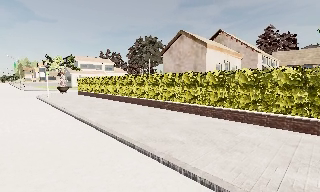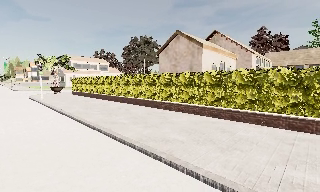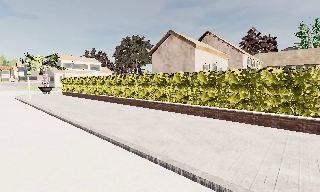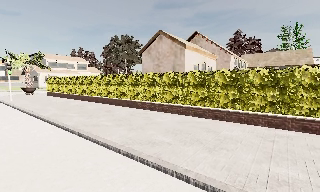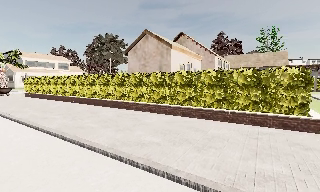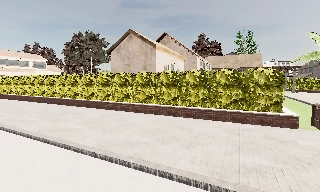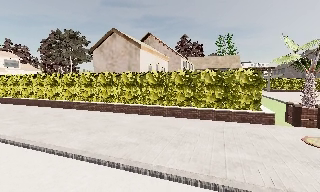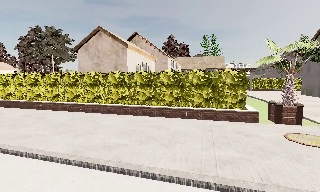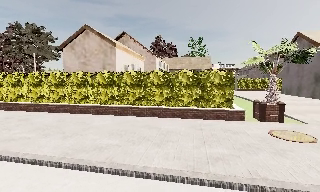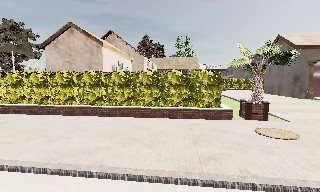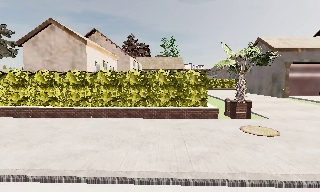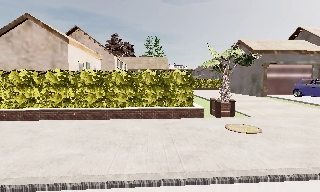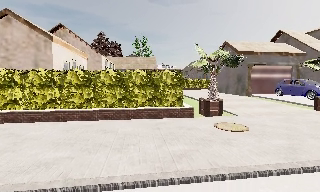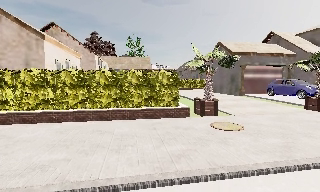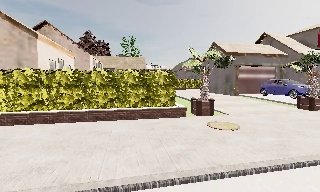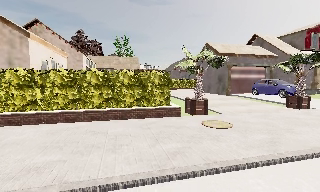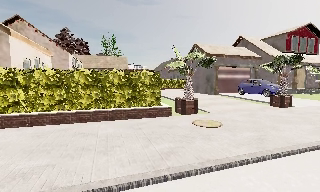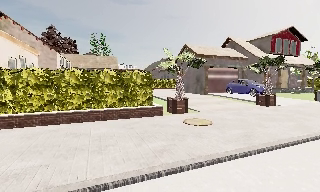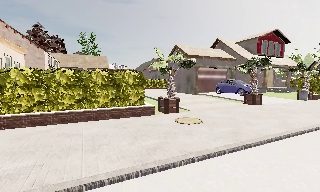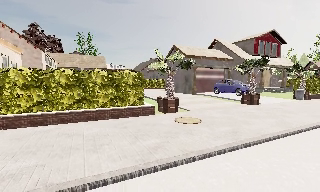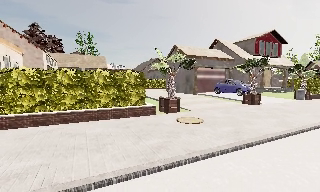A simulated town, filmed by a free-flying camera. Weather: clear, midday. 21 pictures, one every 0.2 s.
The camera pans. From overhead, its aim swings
clockwise.
The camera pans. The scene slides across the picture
to the left.
0.0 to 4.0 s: The camera pans to its right, which is clockwise from overhead, by about 70 degrees. It travels to its left, about 1.5 m.
The film runs forward here.
